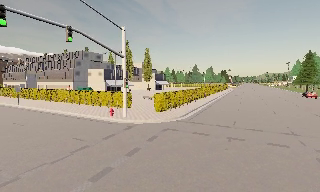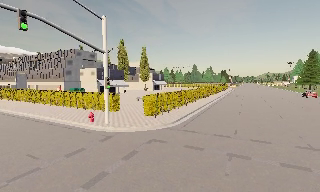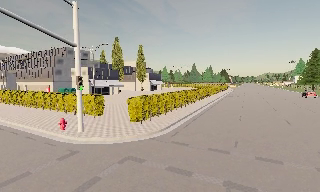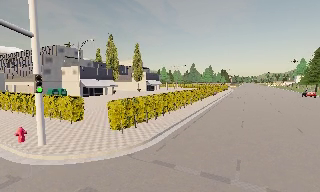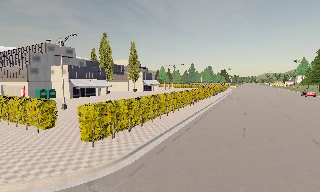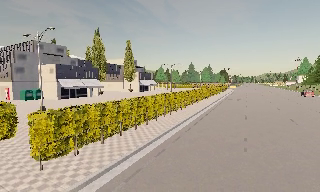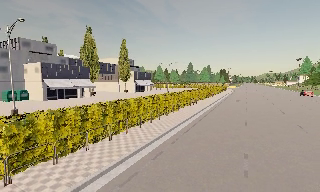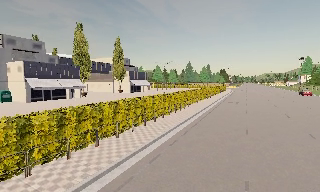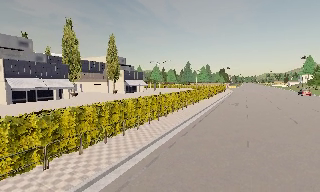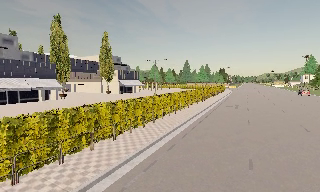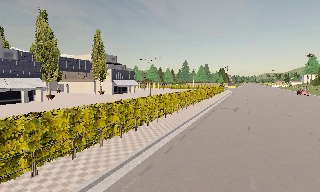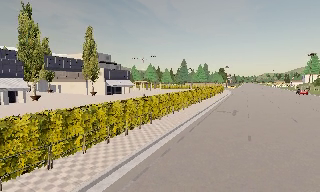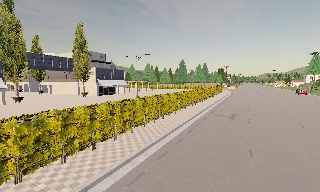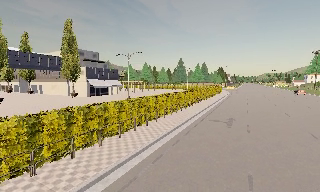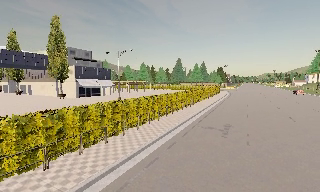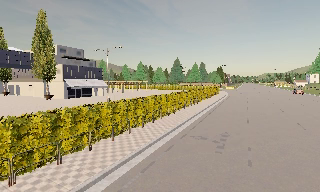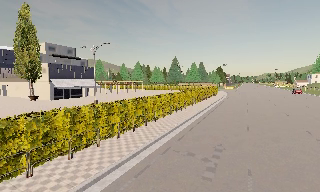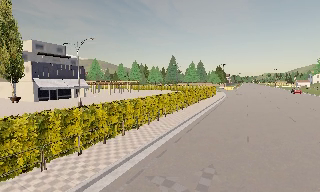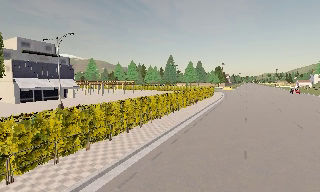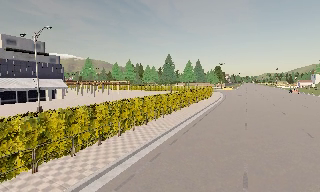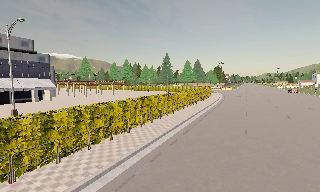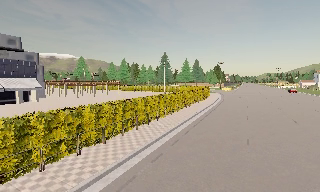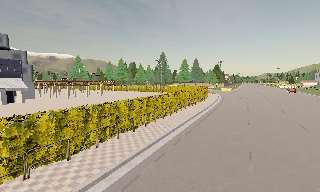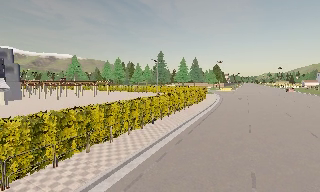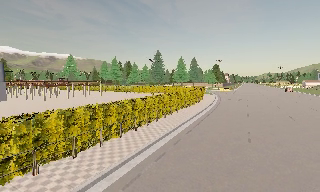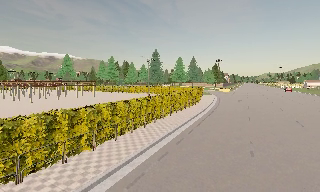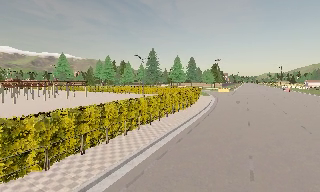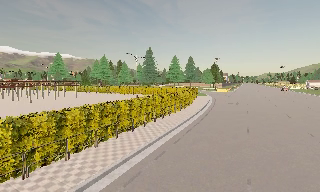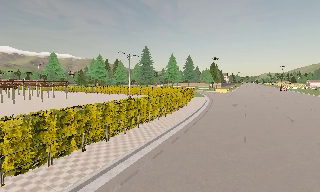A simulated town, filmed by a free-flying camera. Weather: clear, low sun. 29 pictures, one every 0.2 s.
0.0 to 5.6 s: The camera travels forward and to its right, about 60 m, so what stands in front looms larger.
The film runs forward here.
